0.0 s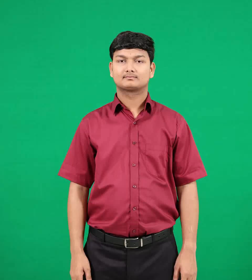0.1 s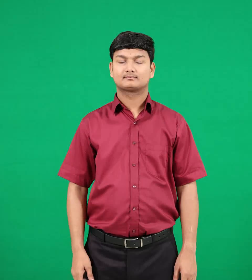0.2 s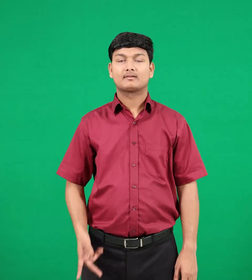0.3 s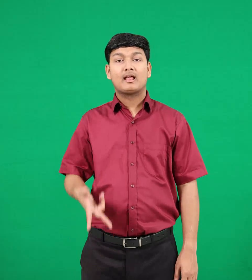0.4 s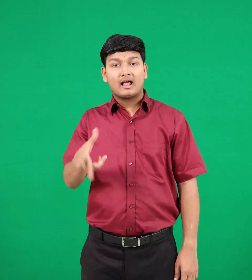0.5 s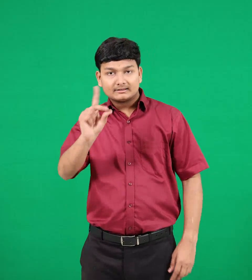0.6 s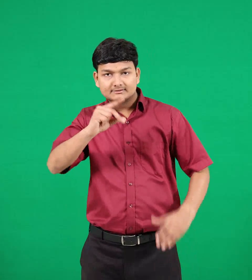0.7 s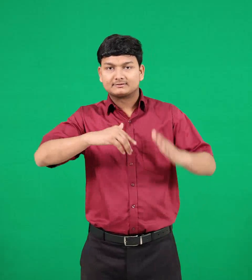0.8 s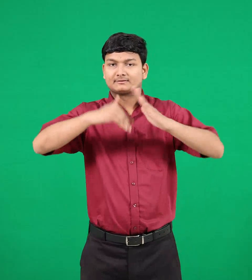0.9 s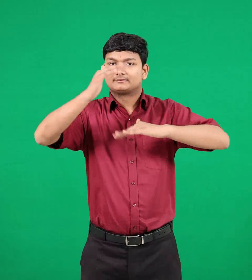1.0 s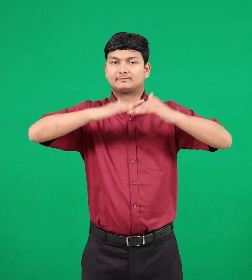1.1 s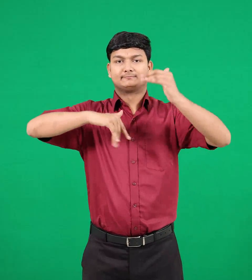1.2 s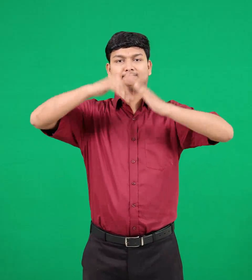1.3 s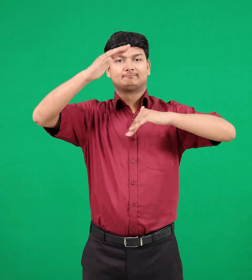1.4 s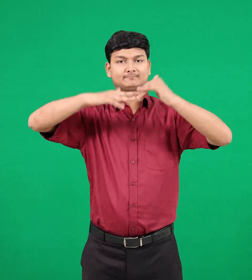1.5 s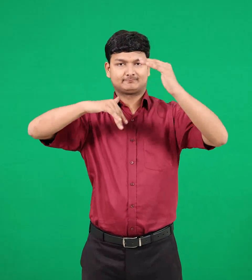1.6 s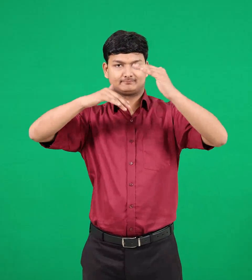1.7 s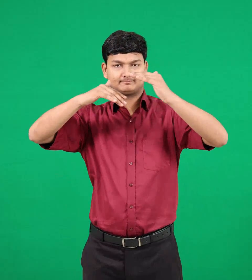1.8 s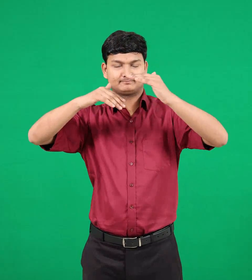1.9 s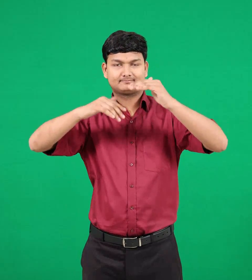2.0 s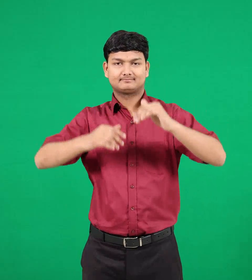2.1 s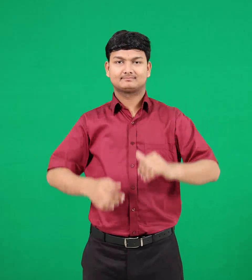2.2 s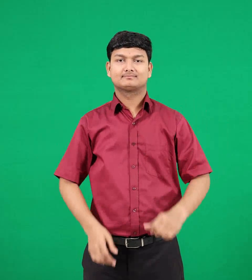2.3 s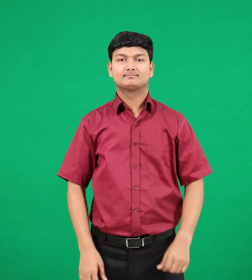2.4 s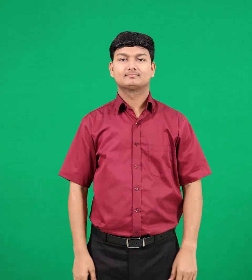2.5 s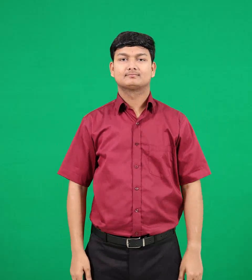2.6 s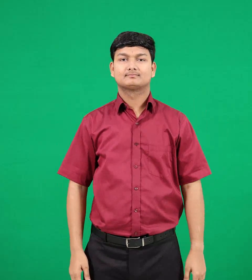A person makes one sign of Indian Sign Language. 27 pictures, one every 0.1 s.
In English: rebuild
